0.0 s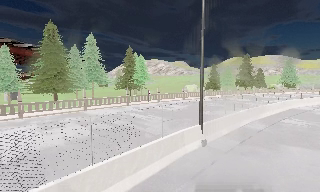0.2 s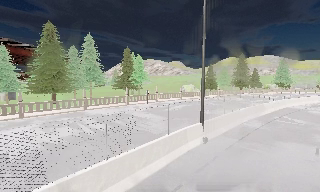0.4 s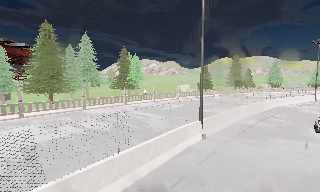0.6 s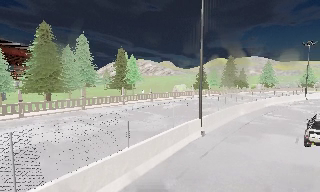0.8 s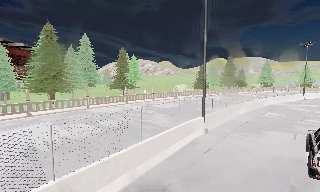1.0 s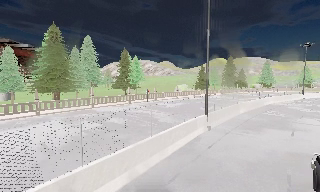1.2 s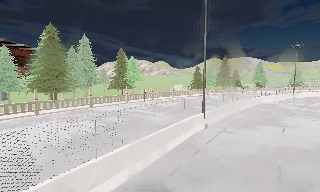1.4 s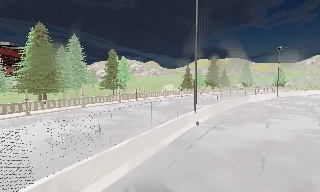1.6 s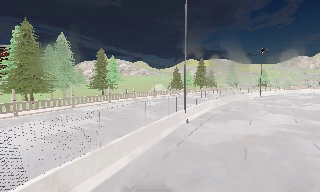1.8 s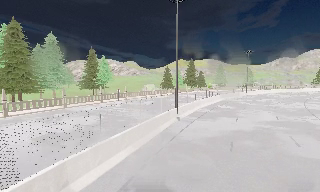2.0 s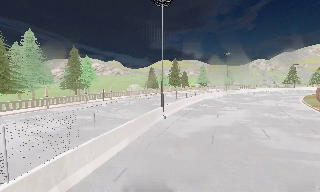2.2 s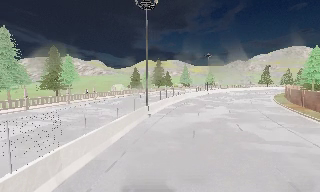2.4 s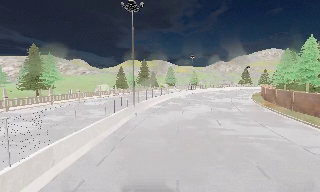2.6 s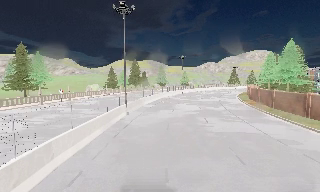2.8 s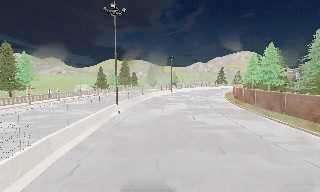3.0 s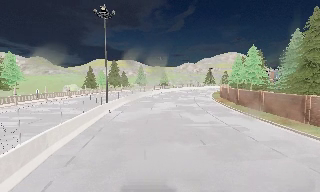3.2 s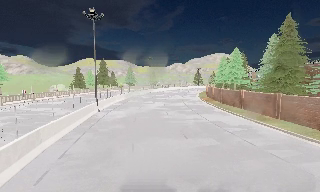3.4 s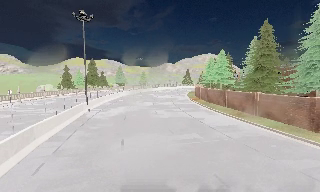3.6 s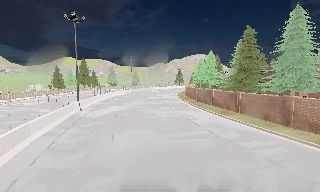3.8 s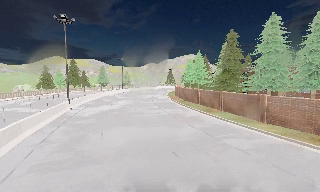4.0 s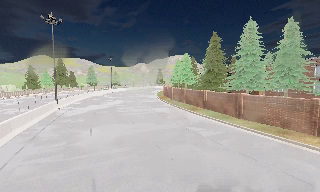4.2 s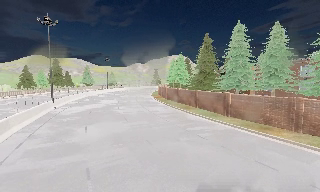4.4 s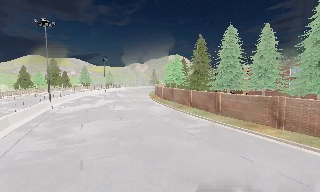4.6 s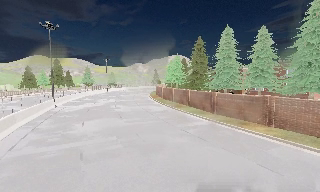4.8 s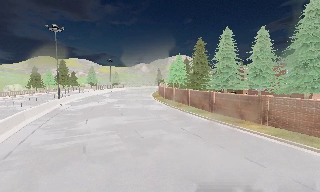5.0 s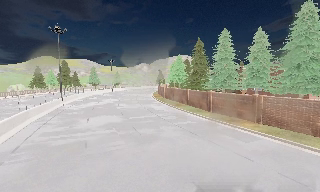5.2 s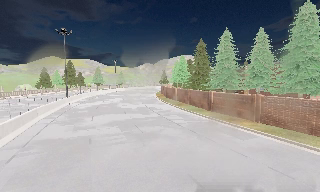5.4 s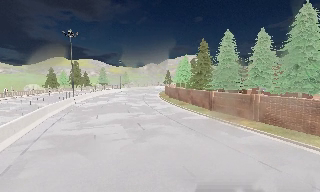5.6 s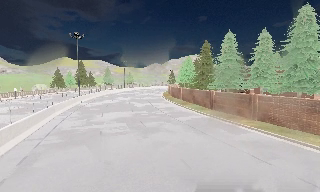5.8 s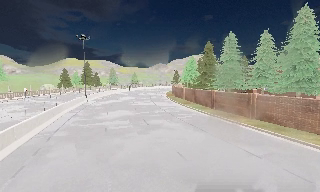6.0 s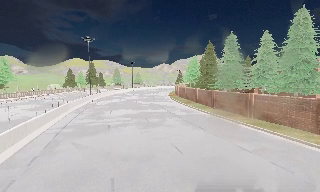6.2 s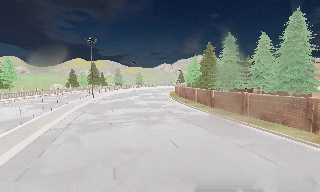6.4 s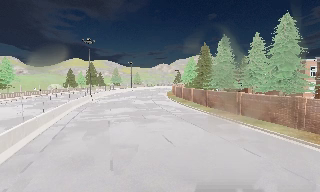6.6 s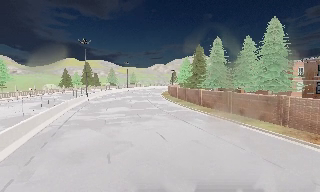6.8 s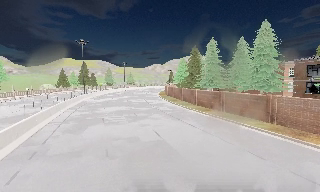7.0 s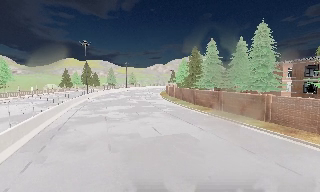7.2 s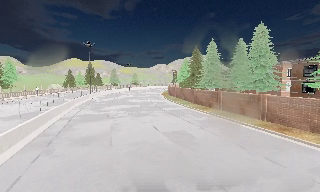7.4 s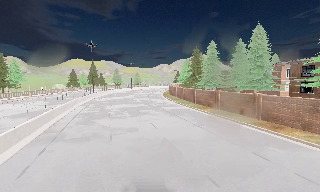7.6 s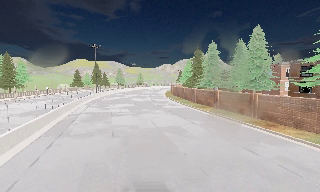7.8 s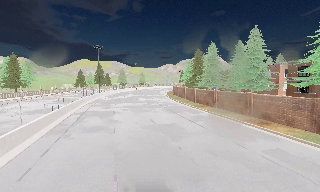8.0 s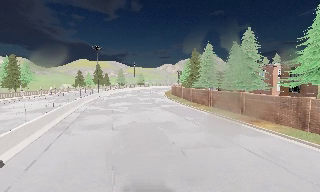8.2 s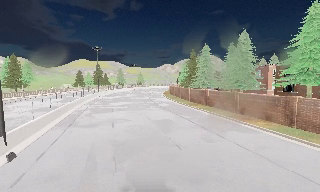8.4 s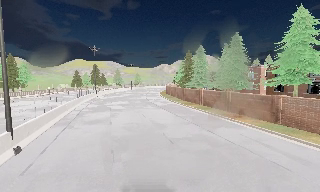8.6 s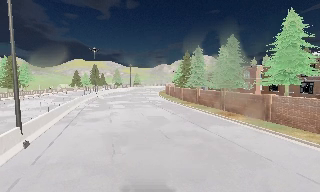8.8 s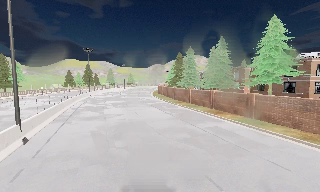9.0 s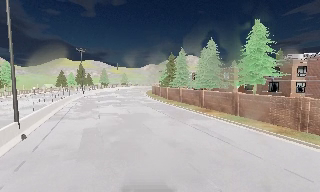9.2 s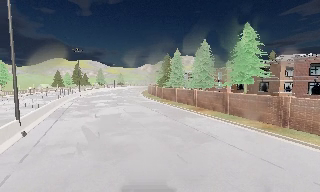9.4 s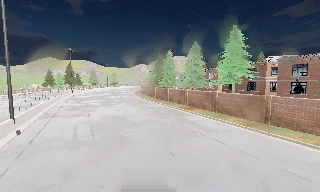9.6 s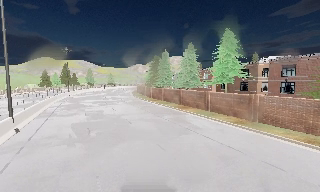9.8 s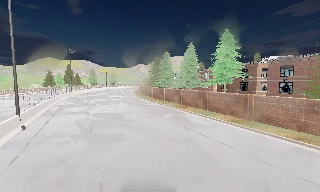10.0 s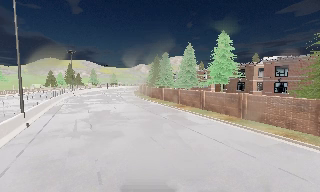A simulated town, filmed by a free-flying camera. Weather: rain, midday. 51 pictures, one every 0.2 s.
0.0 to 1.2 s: The camera travels backward and to its left, about 4 m, so what stands in front gets smaller.
1.2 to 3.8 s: The camera swings to its right by about 50 degrees, and the scene slides to the left. It travels backward, about 11 m.
3.8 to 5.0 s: The camera travels backward and to its right, about 5 m, so what stands in front gets smaller.
5.0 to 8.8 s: The camera travels backward, about 15 m, so what stands in front gets smaller.
8.8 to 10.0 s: The camera travels backward and to its right, about 4.5 m, so what stands in front gets smaller.
The film runs backward here.
